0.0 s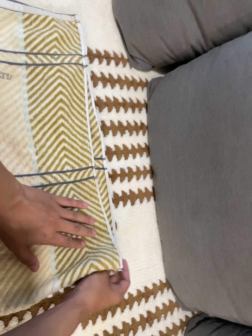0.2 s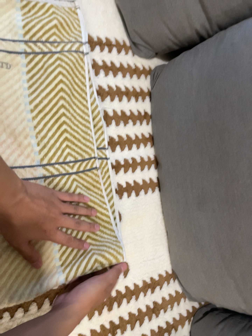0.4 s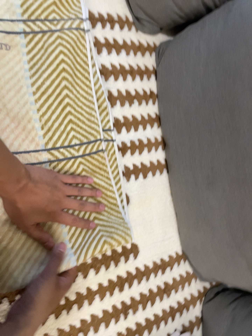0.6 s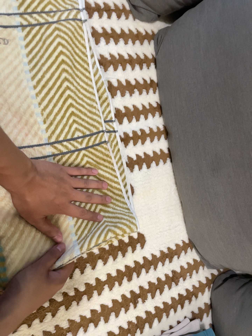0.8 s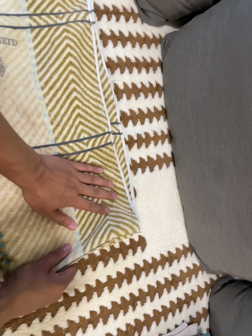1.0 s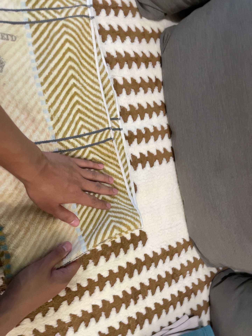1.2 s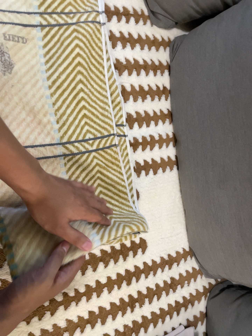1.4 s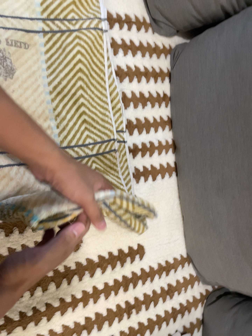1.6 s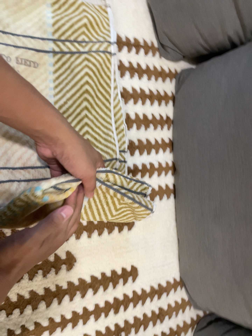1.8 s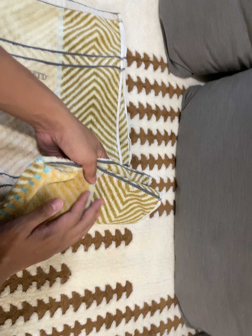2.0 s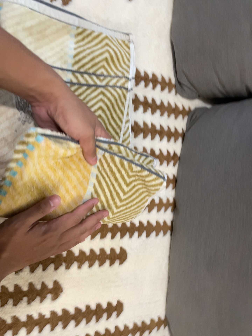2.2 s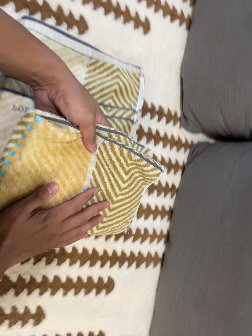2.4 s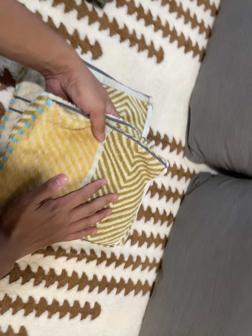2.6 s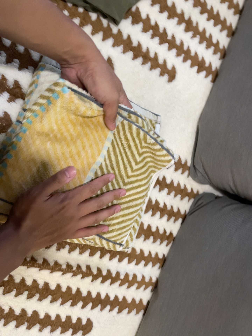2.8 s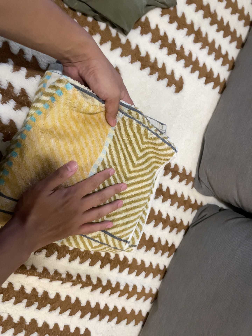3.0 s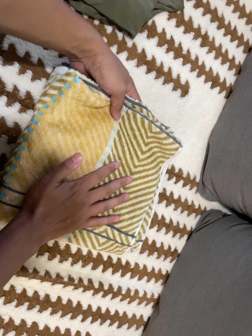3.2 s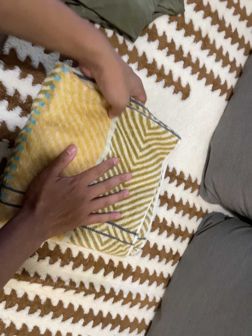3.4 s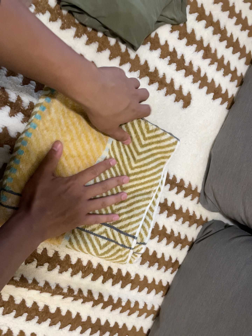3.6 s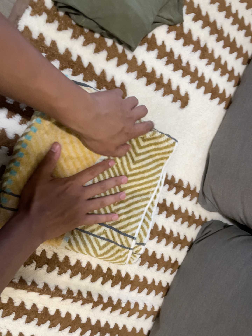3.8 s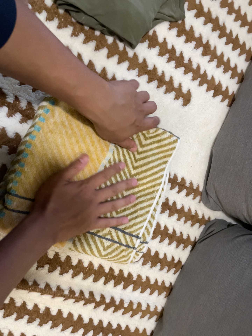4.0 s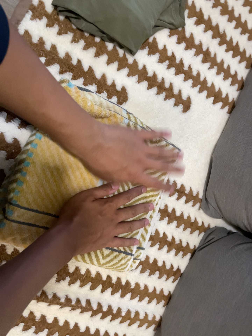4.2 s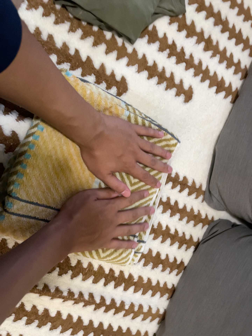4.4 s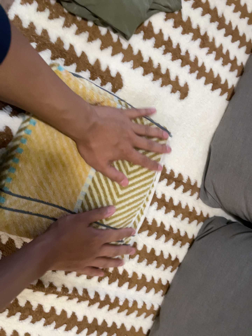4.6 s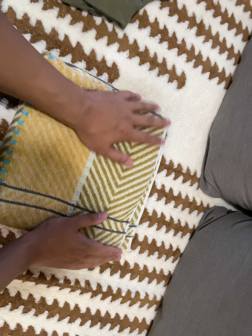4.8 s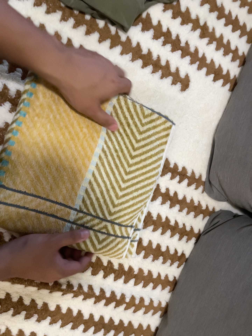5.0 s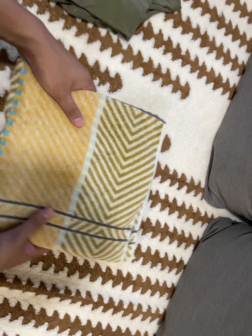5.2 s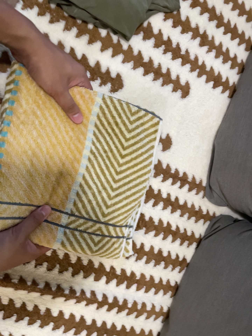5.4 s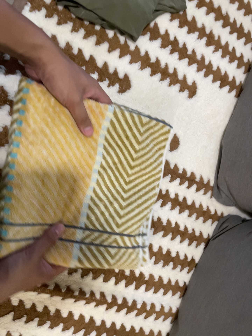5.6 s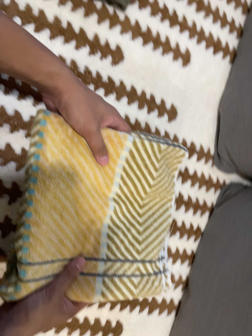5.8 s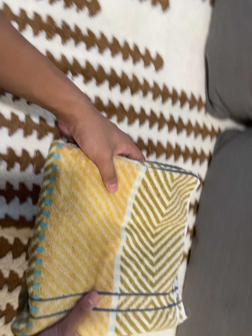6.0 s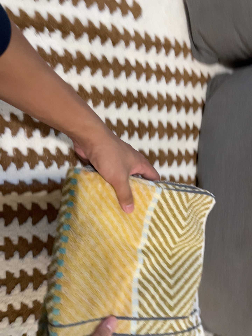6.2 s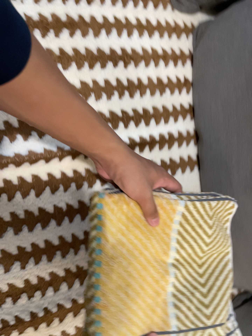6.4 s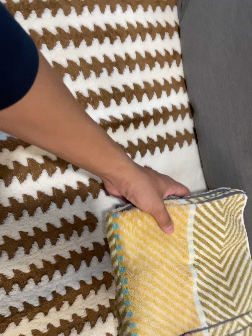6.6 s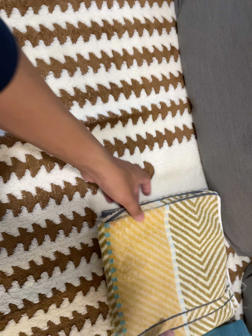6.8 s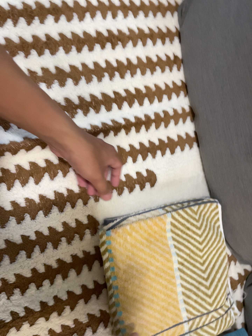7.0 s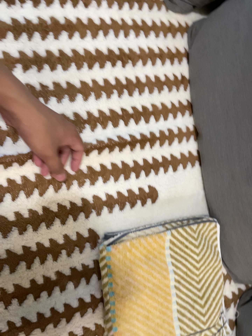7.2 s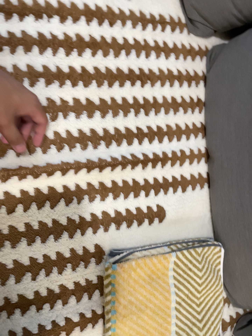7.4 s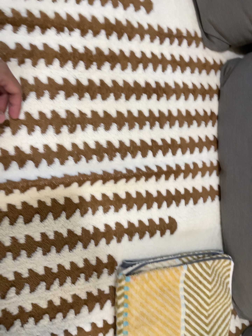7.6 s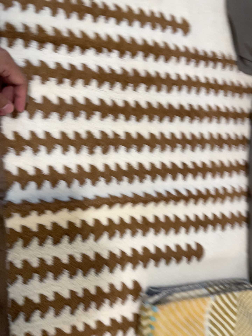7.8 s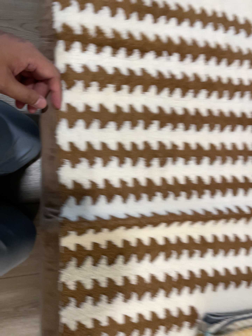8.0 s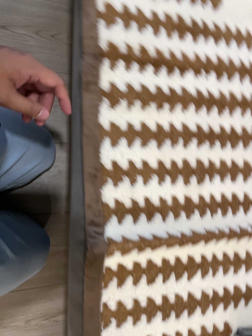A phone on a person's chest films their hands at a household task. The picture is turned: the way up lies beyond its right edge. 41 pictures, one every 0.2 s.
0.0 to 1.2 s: The camera shifts only a little, or ends up much as it began.
1.2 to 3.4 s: The camera travels toward the top of its view, about 24 cm, so close, fixed things drift downward. Its aim tips toward the top of its view by about 10 degrees, and the scene shifts downward. It rolls about its line of sight by about 35 degrees, and the scene rotates clockwise.
3.4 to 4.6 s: The camera shifts only a little, or ends up much as it began.
4.6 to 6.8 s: The camera travels toward the bottom of its view, about 26 cm, so close, fixed things drift upward. It rolls about its line of sight by about 35 degrees, and the scene rotates counterclockwise.
6.8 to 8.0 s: The camera travels to its left and toward the top of its view, about 30 cm, so close, fixed things drift to the right. It rolls about its line of sight by about 15 degrees, and the scene rotates clockwise.
The film runs forward here.
